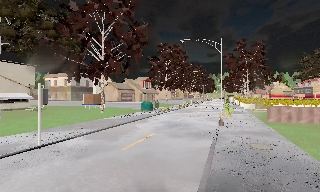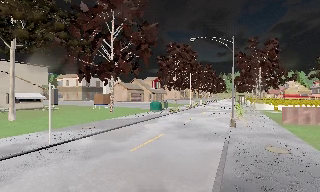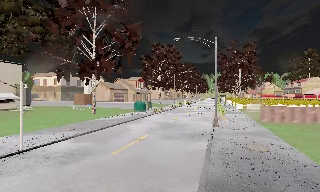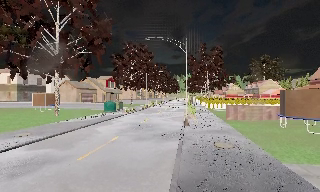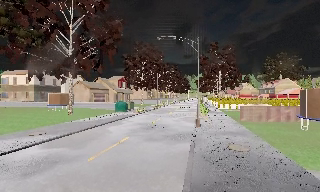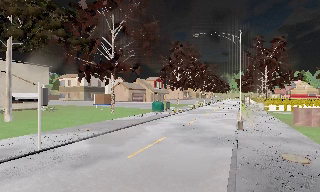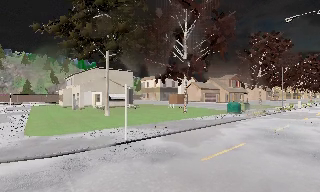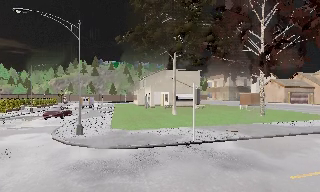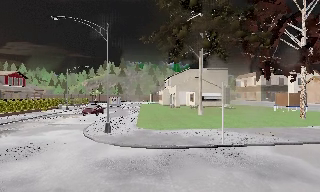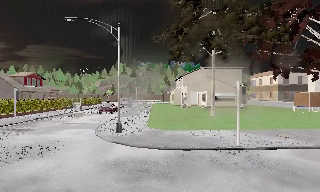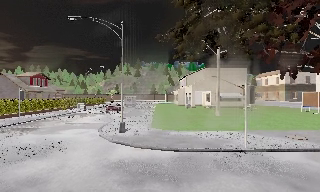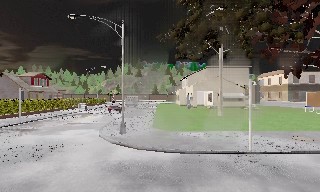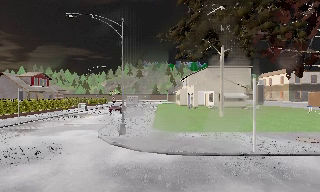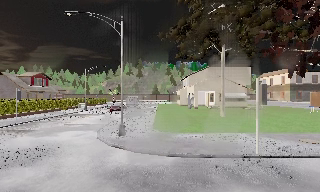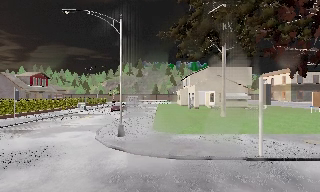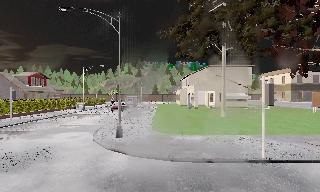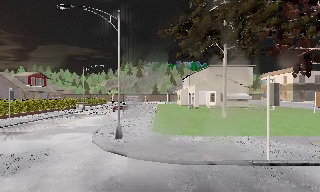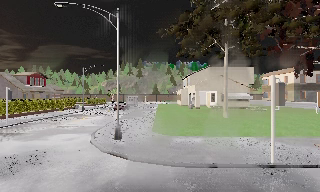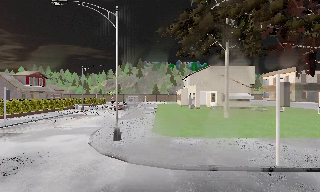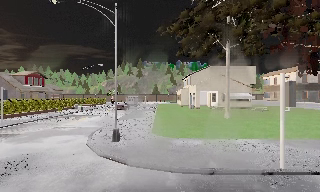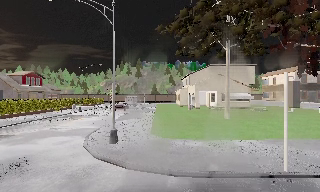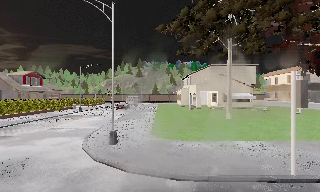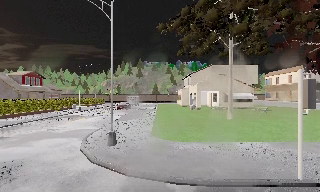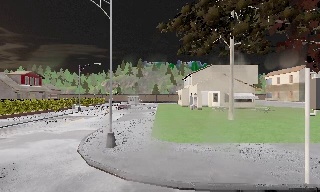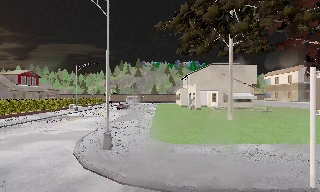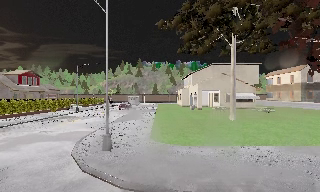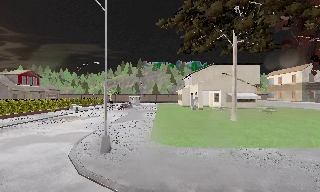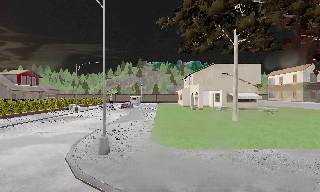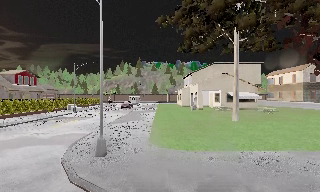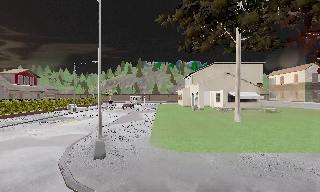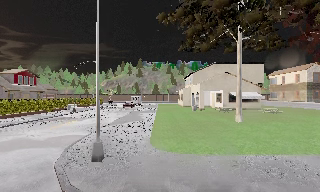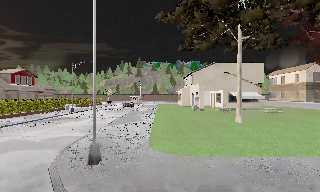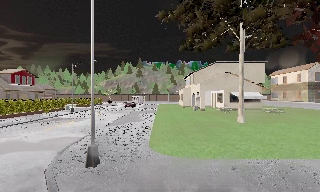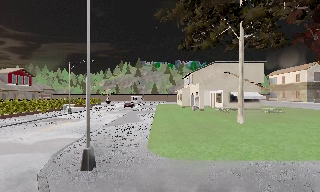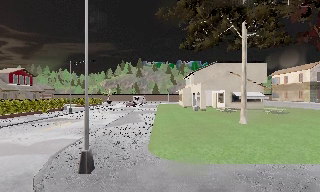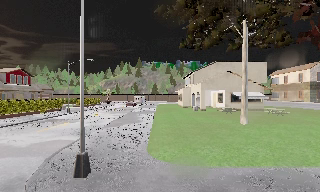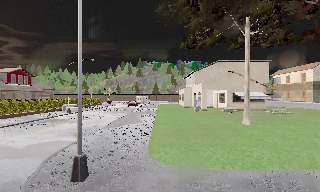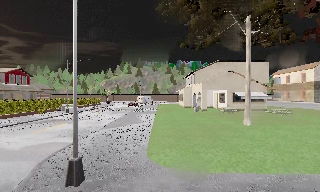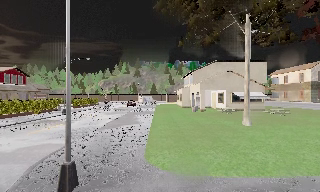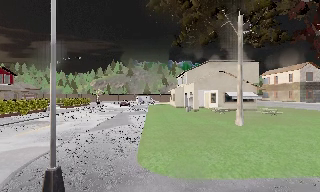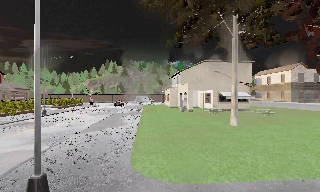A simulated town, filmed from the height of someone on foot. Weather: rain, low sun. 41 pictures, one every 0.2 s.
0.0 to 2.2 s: The camera pans to its left, which is counterclockwise from overhead, by about 65 degrees. It travels forward, about 2.5 m.
2.2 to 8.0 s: The camera travels forward, about 7 m, so what stands in front looms larger.
The film runs forward here.
